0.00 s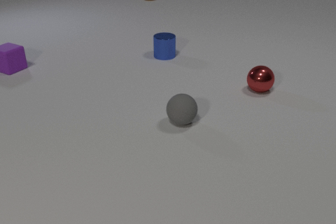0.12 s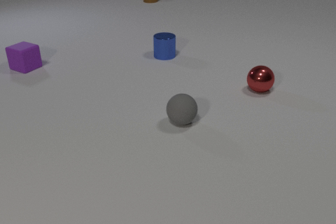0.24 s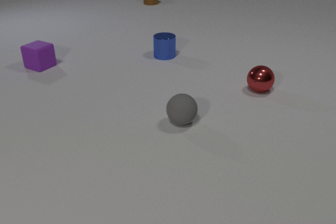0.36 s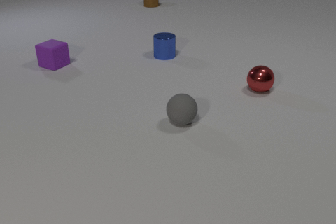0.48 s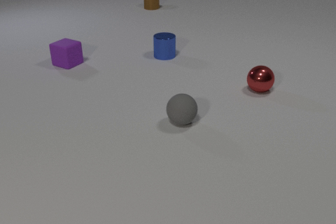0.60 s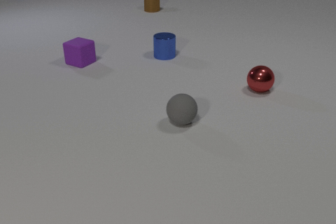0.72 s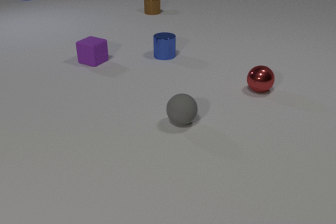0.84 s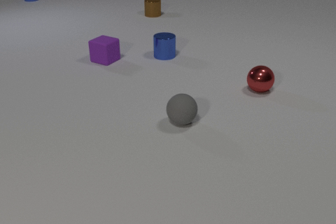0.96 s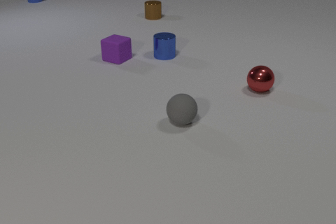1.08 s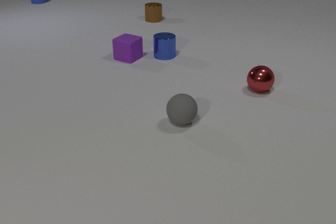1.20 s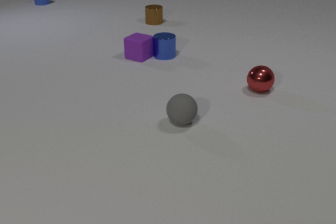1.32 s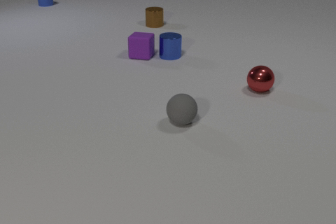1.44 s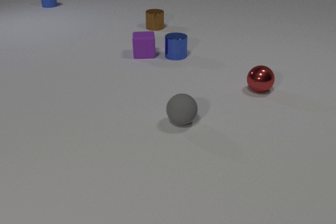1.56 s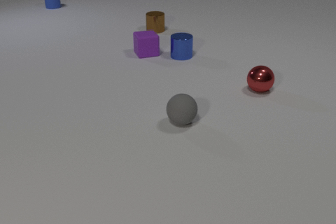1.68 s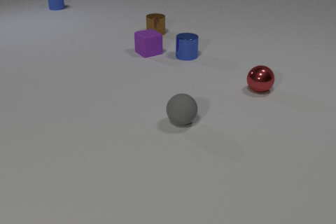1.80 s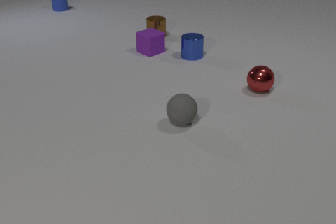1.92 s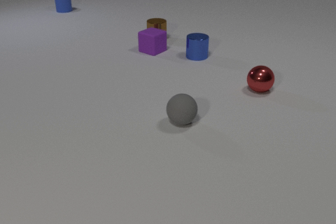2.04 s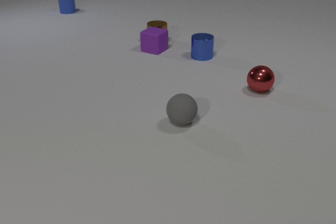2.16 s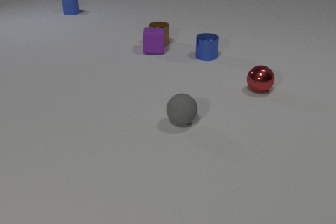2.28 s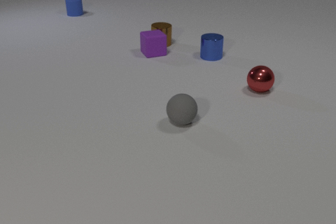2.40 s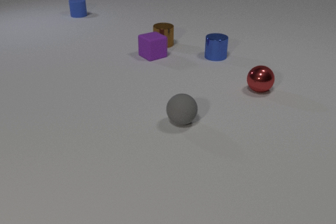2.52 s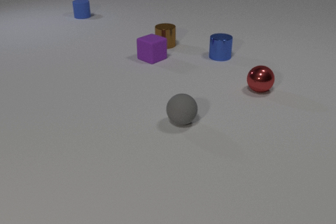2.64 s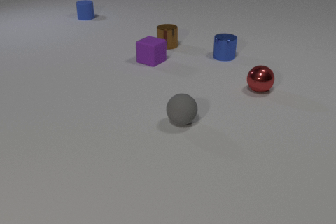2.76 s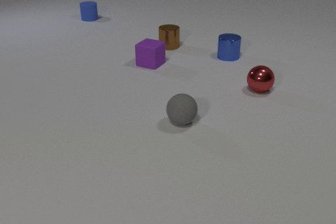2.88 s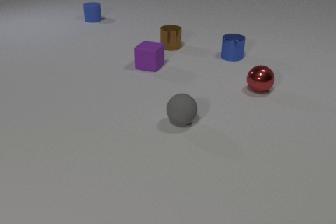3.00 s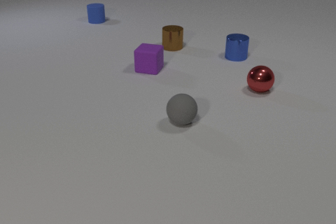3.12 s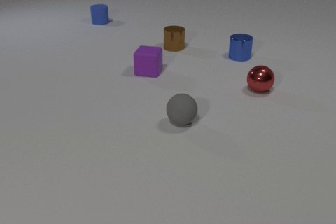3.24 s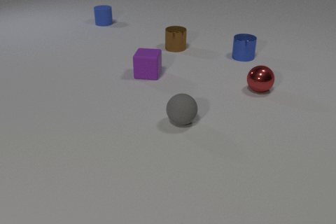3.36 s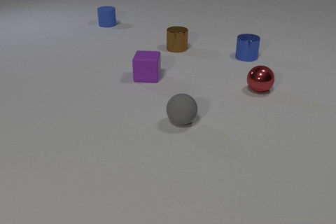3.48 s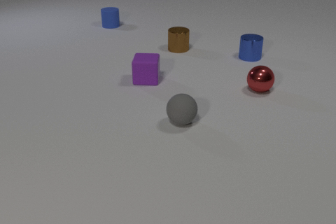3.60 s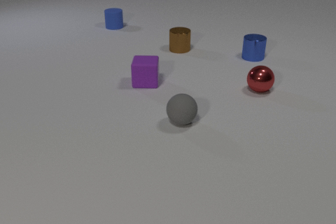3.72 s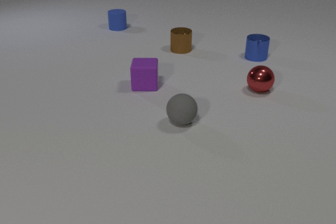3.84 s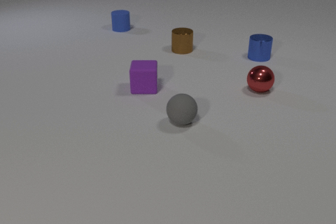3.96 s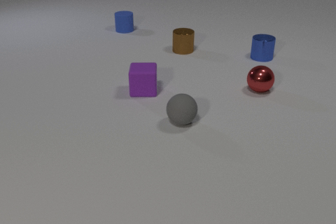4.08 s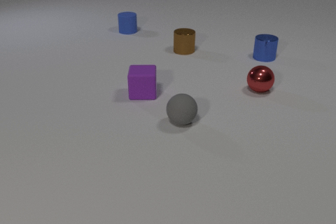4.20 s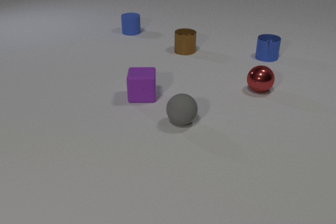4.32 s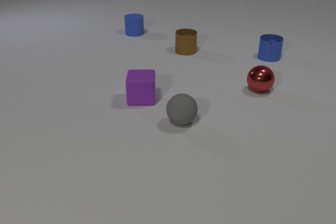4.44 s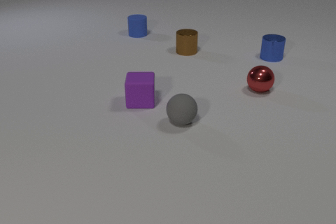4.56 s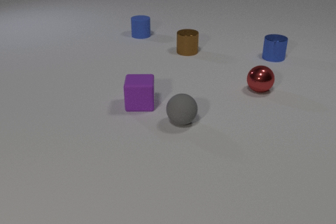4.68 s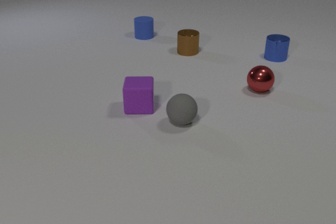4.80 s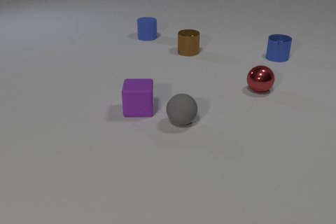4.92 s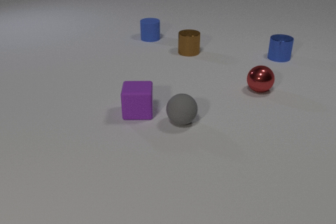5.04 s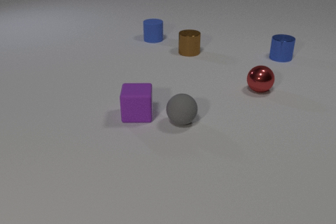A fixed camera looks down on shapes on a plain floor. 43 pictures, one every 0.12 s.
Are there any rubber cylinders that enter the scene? yes.
How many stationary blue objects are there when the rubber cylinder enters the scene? 1.
What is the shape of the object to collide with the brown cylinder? cube.
0.00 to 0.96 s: The purple rubber cube slides to the right. The brown metal cylinder slides toward the camera. The blue rubber cylinder comes in at the top edge, slides toward the camera and to the right.
0.96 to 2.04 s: The purple rubber cube slides to the right and away from the camera, spins so that its near face slides to the right, counterclockwise seen from above. The blue metal cylinder slides to the right. The brown metal cylinder slides toward the camera. The blue rubber cylinder slides toward the camera and to the right. The purple rubber cube and the blue metal cylinder collide. The purple rubber cube and the brown metal cylinder collide.
2.04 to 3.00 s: The purple rubber cube slides toward the camera, spins counterclockwise seen from above by about 105 degrees, its near face sliding to the right. The blue metal cylinder slides to the right. The brown metal cylinder slides toward the camera and to the right. The blue rubber cylinder slides toward the camera and to the right.
3.00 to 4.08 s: The purple rubber cube slides toward the camera. The blue metal cylinder slides to the right. The brown metal cylinder slides to the right and toward the camera. The blue rubber cylinder slides toward the camera and to the right.
4.08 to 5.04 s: The purple rubber cube slides toward the camera. The blue metal cylinder slides to the right. The brown metal cylinder slides to the right. The blue rubber cylinder slides toward the camera and to the right.
